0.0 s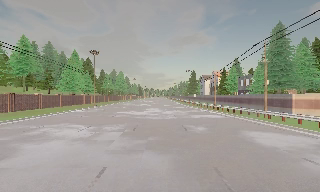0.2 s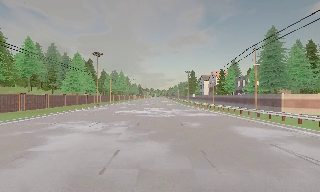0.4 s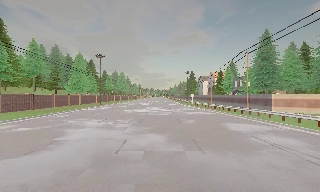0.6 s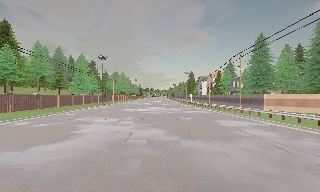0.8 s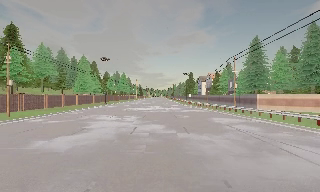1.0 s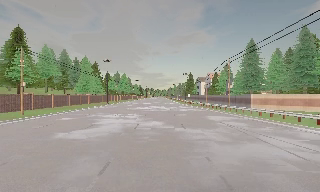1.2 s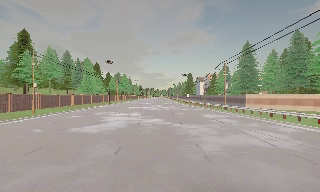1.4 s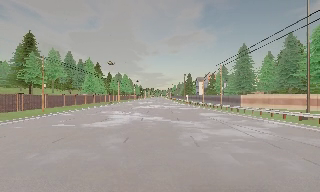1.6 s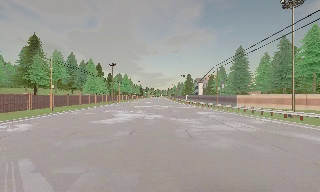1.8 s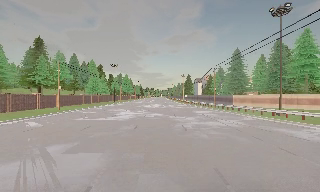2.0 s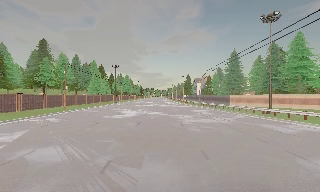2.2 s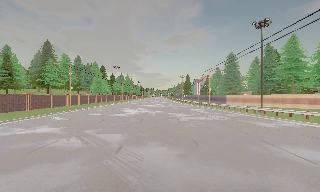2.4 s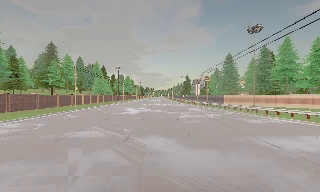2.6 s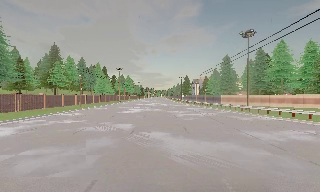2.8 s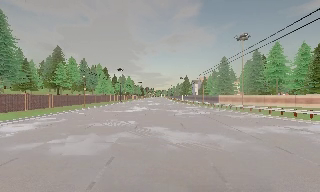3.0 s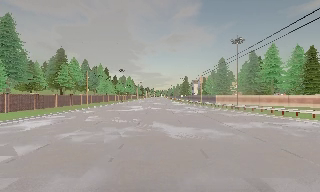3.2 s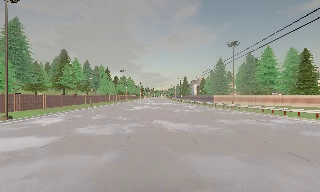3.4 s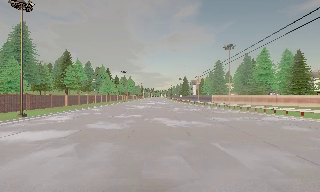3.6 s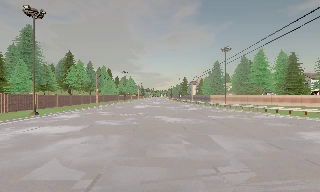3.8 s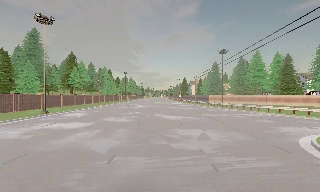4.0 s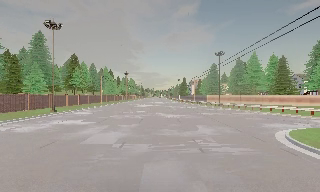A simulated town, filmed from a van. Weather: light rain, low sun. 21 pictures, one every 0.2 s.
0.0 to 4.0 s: The camera travels backward, about 35 m, so what stands in front gets smaller.
The film runs backward here.
